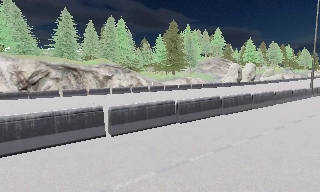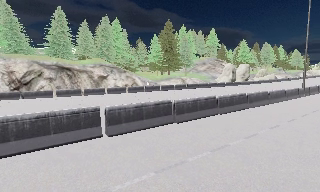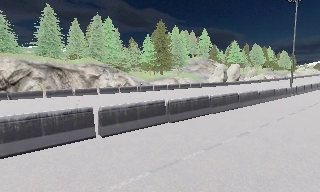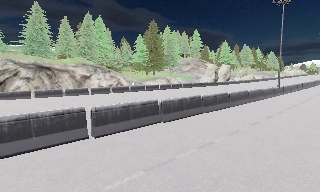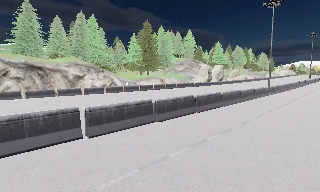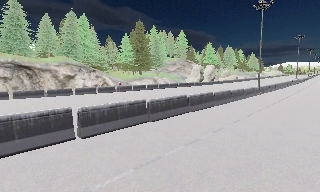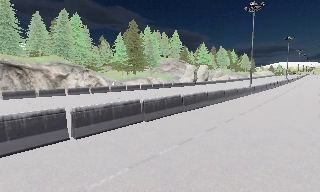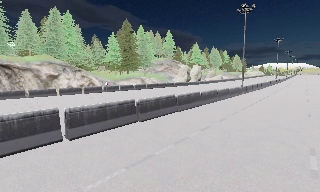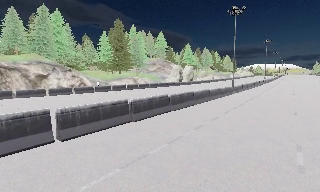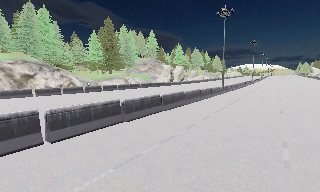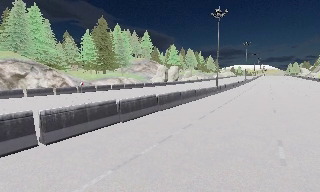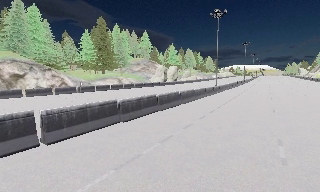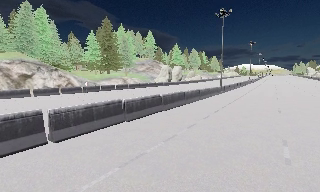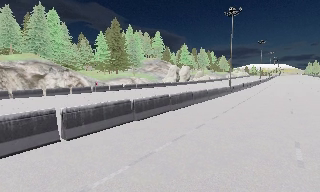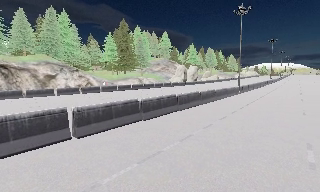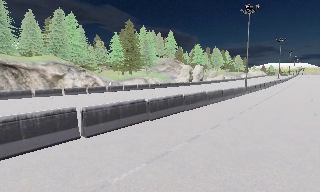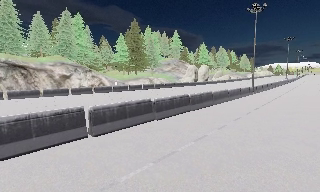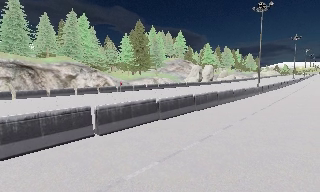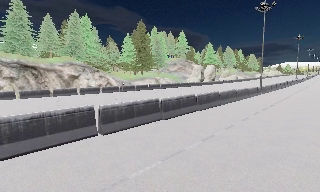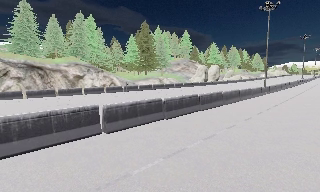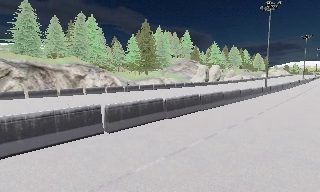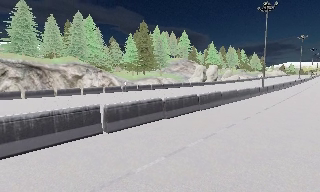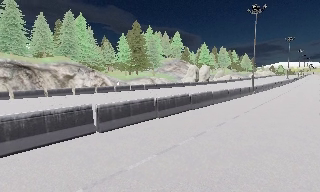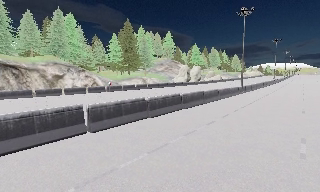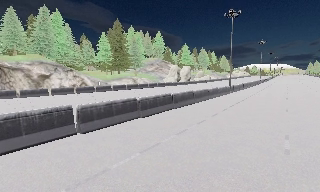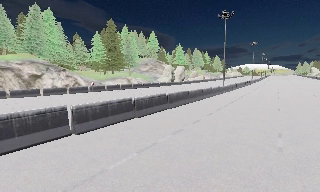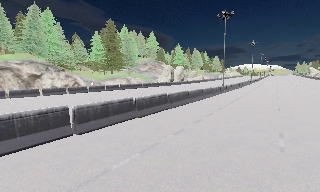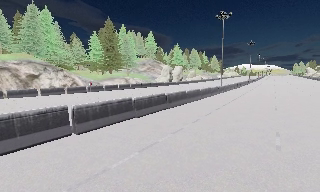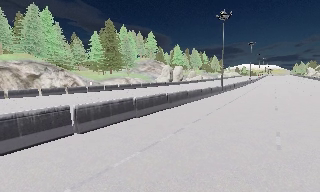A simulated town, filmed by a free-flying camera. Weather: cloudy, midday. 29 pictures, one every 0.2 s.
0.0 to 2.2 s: The camera swings to its right by about 25 degrees, and the scene slides to the left. It travels to its left, about 0.5 m.
2.2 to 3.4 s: The scene slides to the right, as the camera pans about 10 degrees to its left.
3.4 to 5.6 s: The scene slides to the left, as the camera pans about 10 degrees to its right. It travels backward, about 0.5 m, so what stands in front gets smaller.
The film runs backward here.
